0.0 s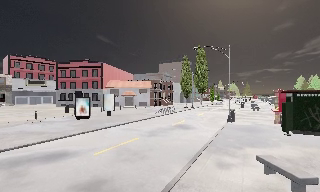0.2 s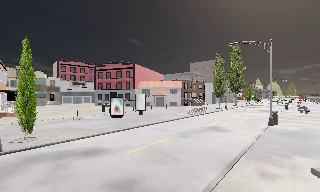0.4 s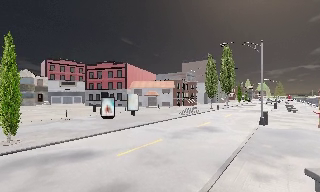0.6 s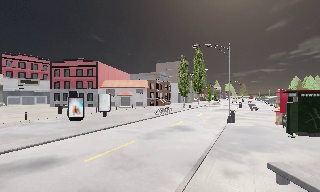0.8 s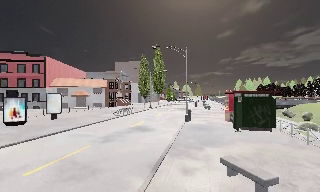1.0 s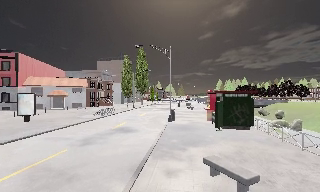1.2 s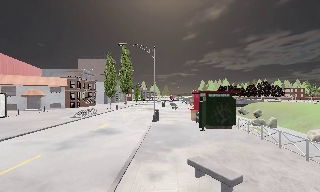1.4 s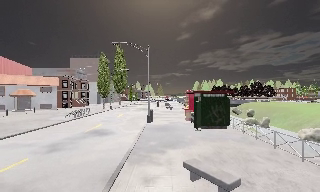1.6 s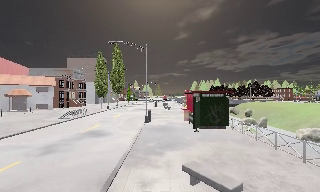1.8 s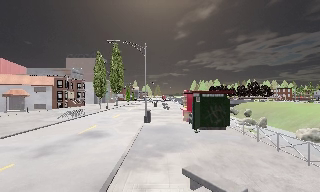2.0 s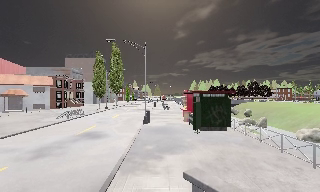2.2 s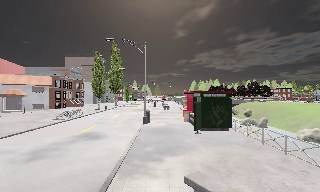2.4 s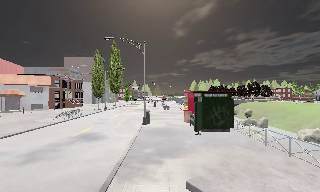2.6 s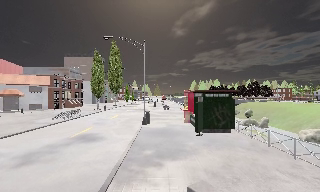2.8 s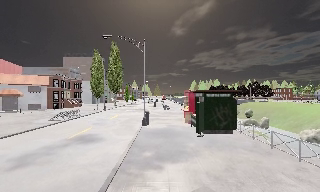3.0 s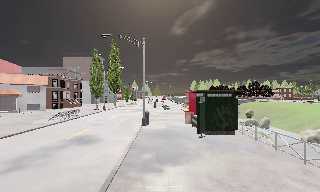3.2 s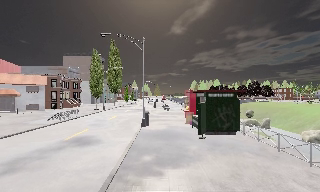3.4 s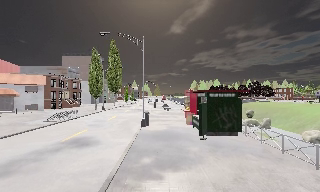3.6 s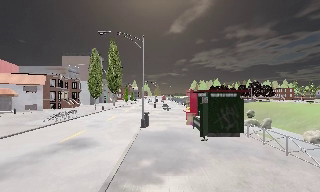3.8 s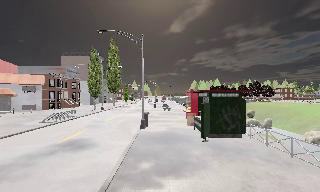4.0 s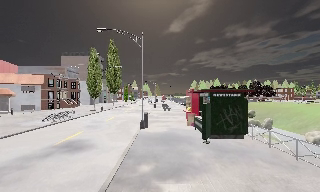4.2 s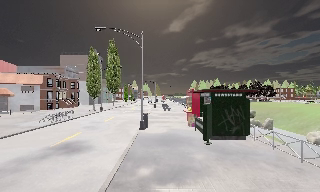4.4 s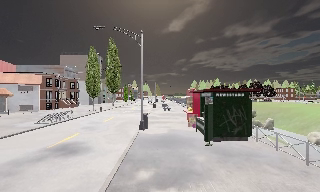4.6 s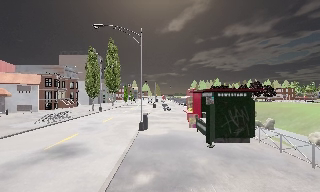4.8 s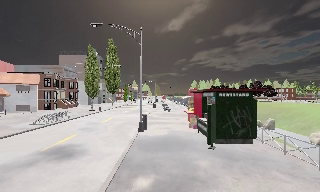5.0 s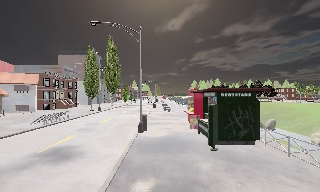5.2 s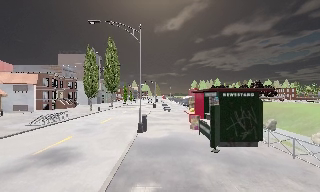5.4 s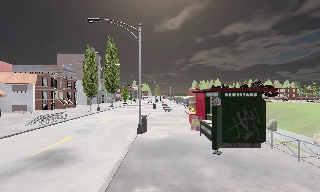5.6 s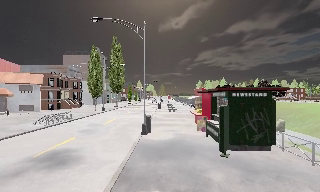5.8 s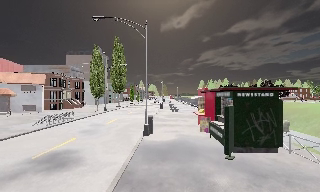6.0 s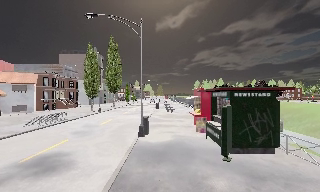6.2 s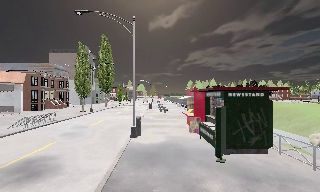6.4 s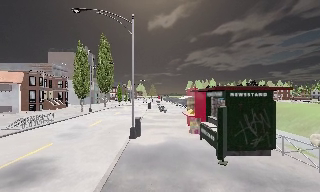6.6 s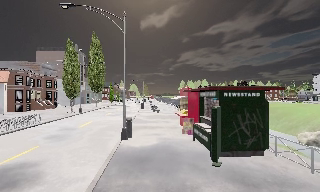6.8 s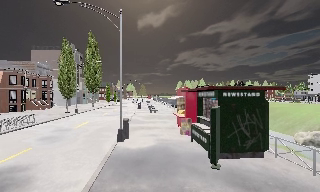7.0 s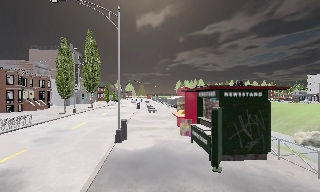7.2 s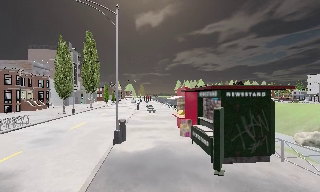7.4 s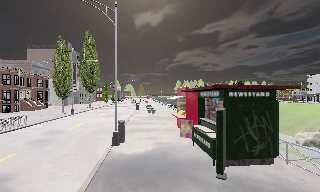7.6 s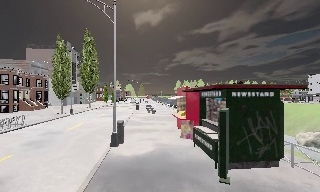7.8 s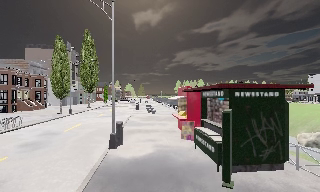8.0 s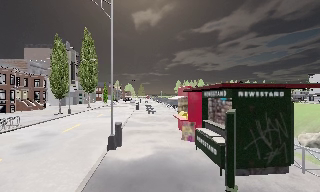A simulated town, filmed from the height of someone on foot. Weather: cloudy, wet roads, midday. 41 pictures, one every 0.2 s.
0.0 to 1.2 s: The camera pans to its right, which is clockwise from overhead, by about 25 degrees. It travels forward, about 1.5 m, so what stands in front looms larger.
1.2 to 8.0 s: The camera travels forward, about 8 m, so what stands in front looms larger.
The film runs forward here.
